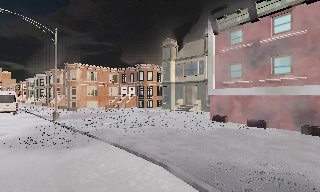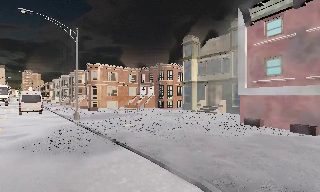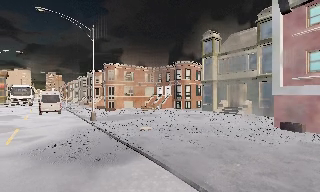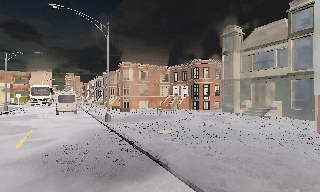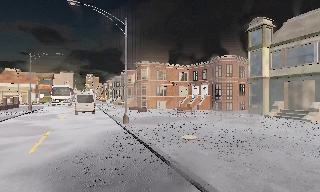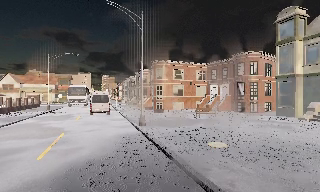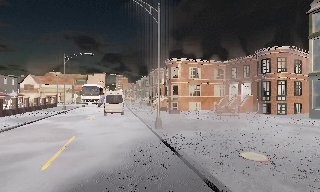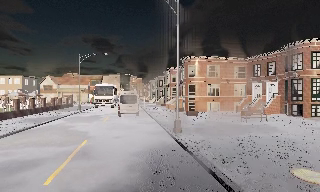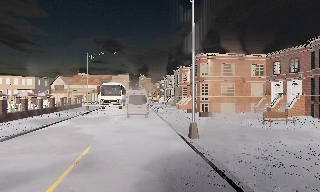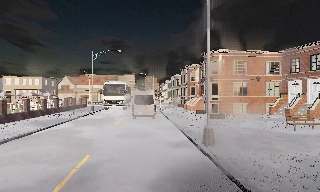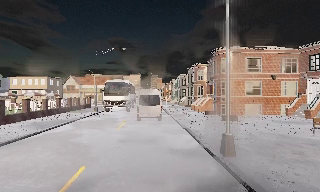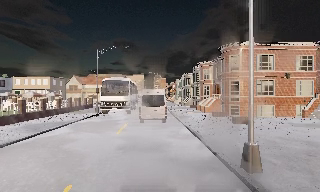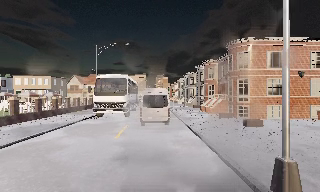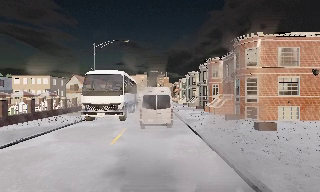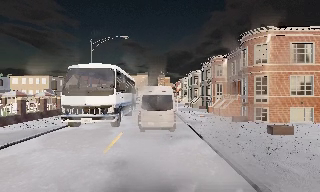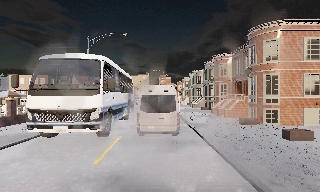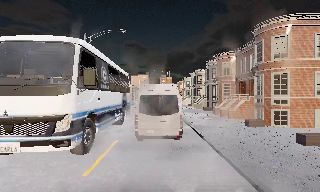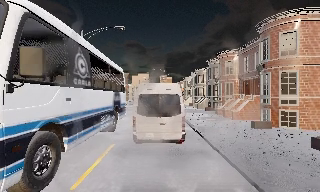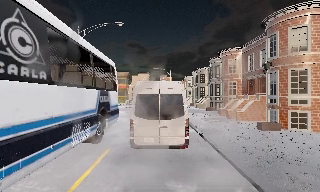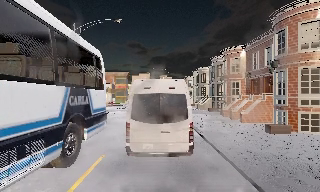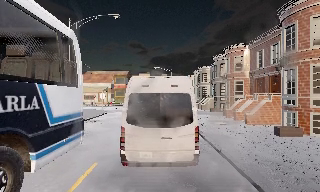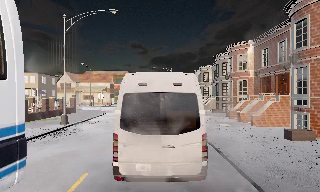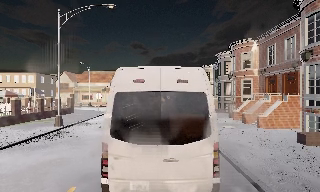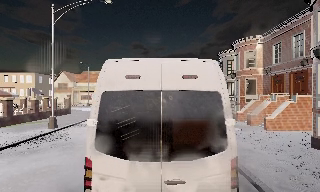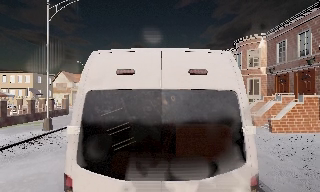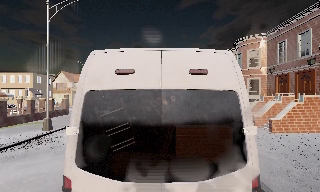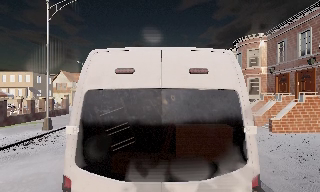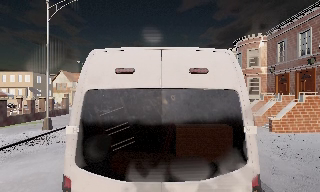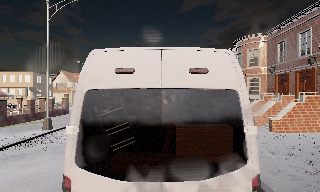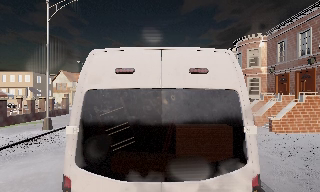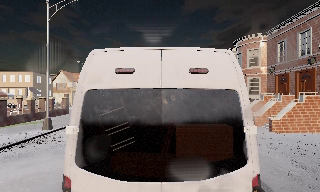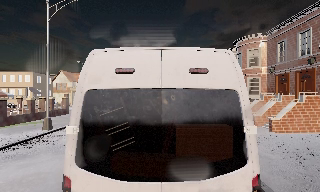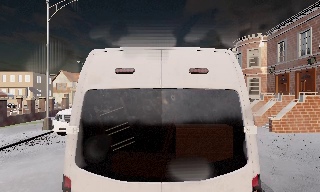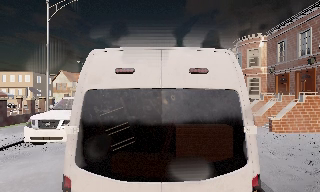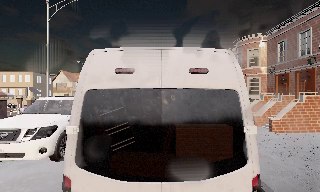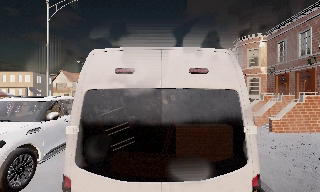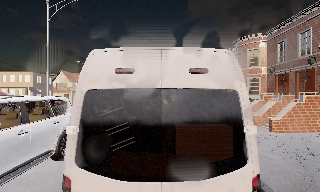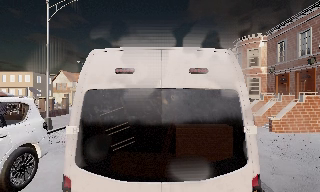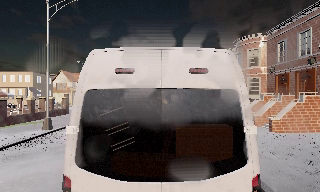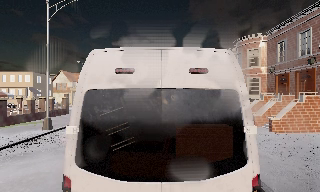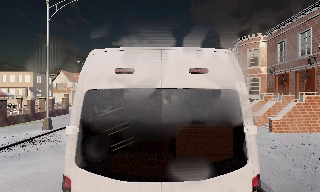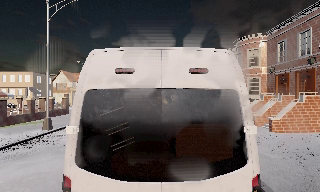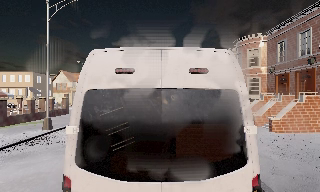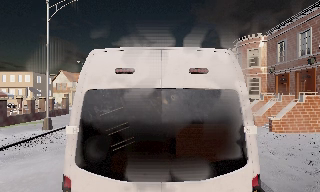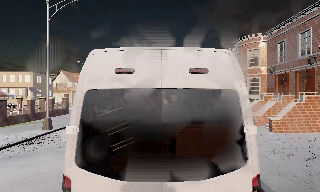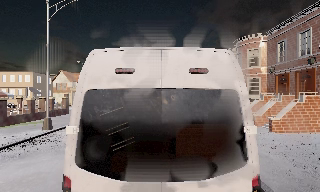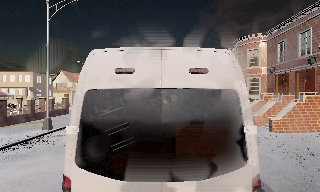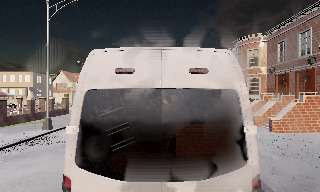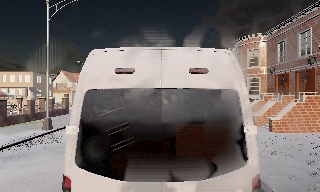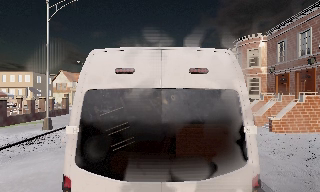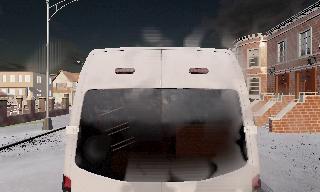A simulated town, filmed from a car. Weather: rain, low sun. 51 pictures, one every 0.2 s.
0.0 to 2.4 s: The scene slides to the right, as the camera pans about 45 degrees to its left. It travels forward, about 12 m.
2.4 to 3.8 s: The camera travels forward, about 6 m, so what stands in front looms larger.
3.8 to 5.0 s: The camera travels forward, about 3 m, so what stands in front looms larger. It loses speed.
5.0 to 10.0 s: The camera keeps its place and its aim.
The film runs forward here.
